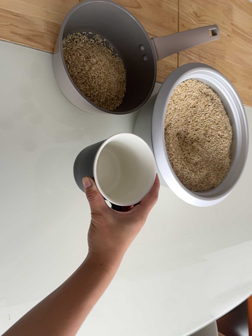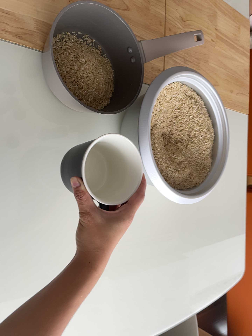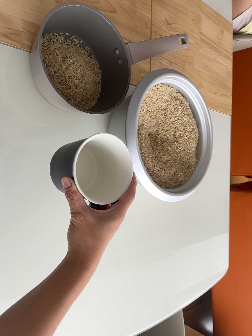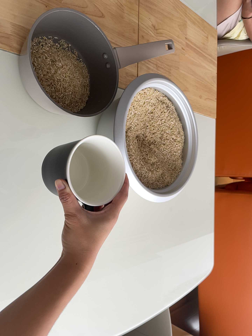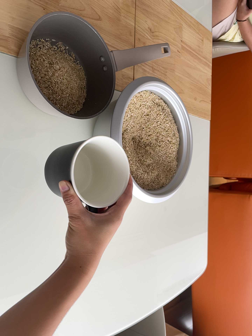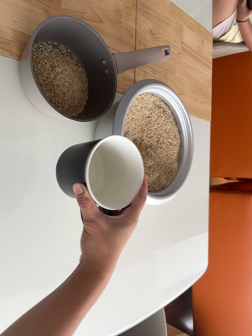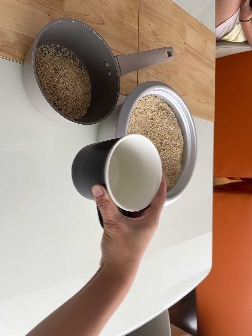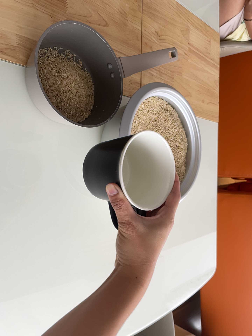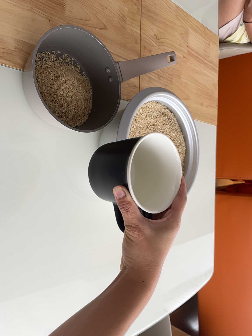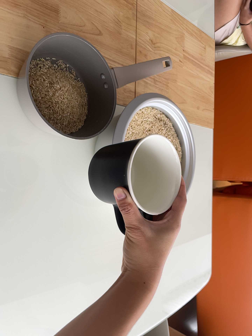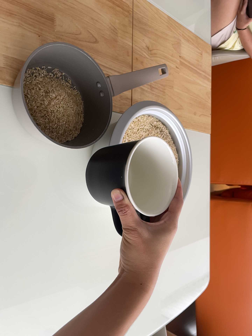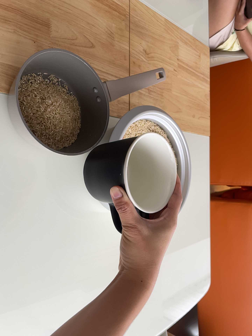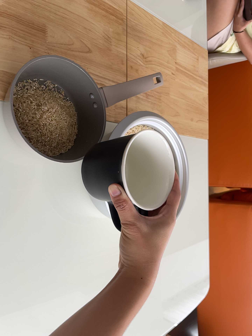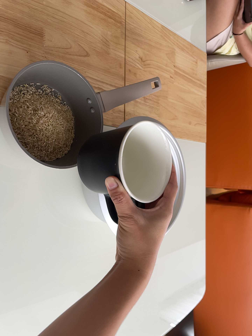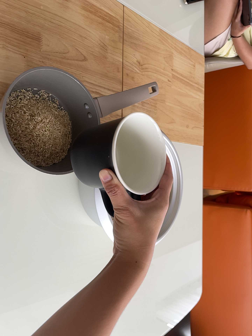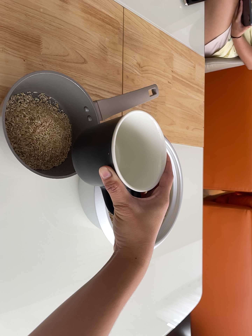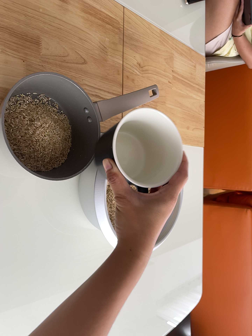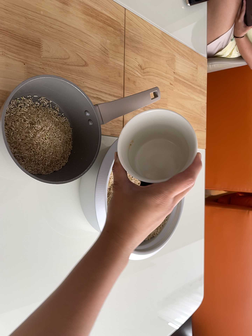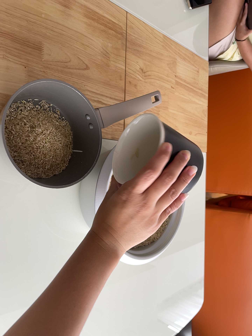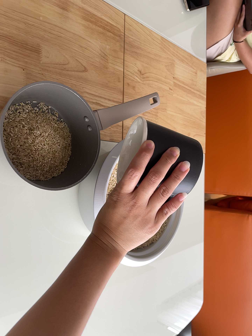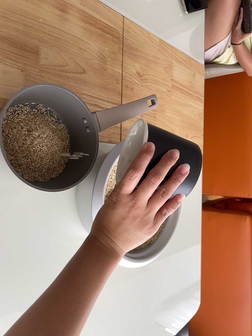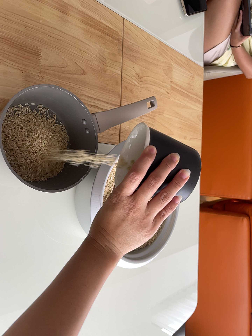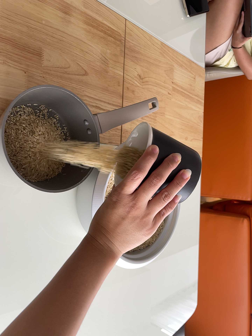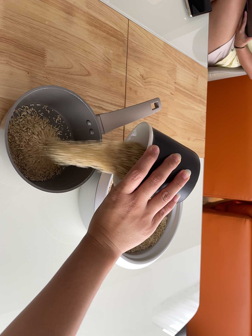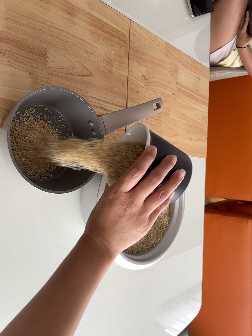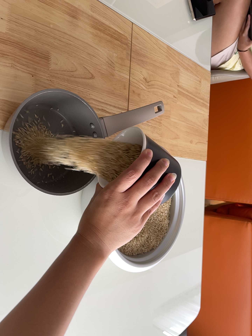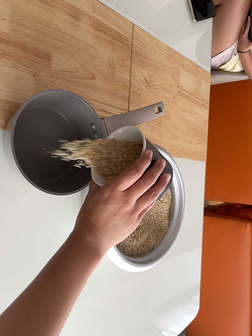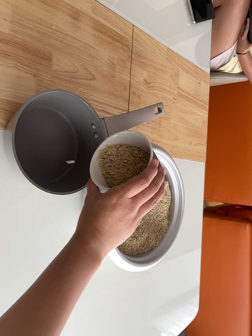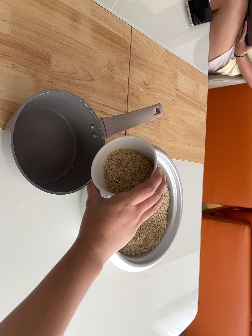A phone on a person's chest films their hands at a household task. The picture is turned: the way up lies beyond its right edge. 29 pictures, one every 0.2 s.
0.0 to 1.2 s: The scene slides to the left, as the camera pans about 10 degrees to its right. It travels backward, about 5 cm, so what stands in front gets smaller.
1.2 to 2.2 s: The camera shifts only a little, or ends up much as it began.
2.2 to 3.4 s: The camera travels toward the top of its view, about 6 cm, so close, fixed things drift downward.
3.4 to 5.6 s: The camera shifts only a little, or ends up much as it began.
The film runs backward here.
